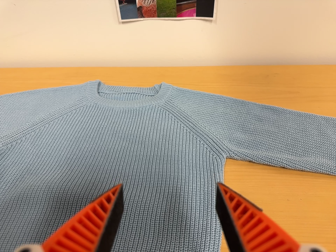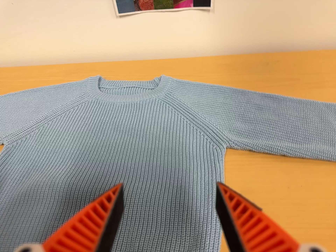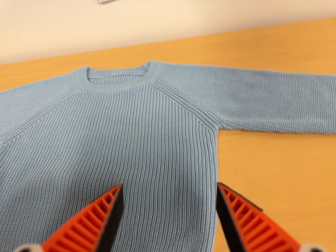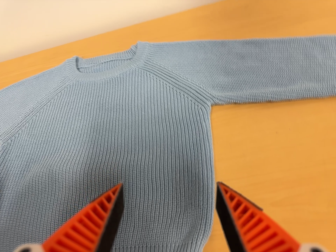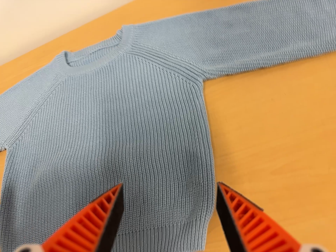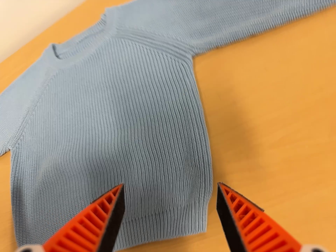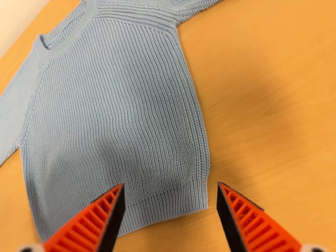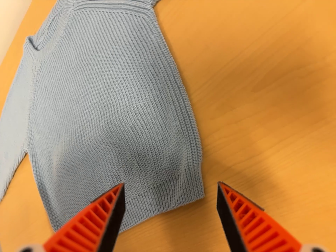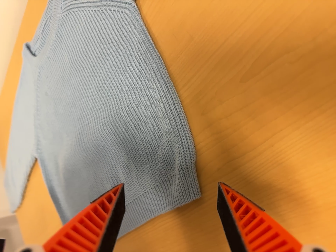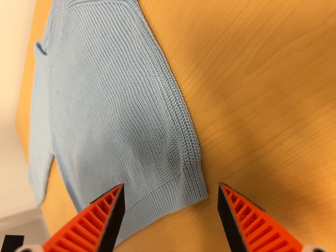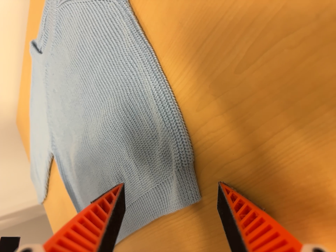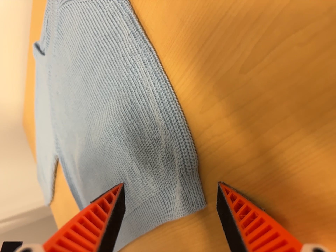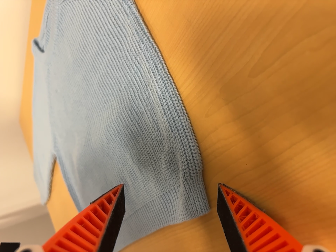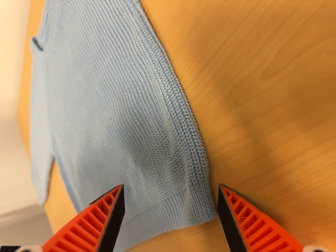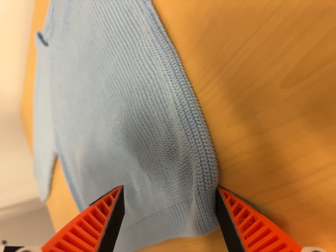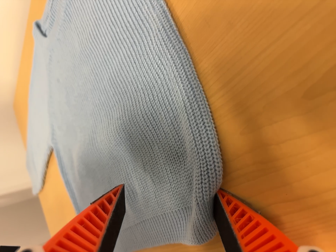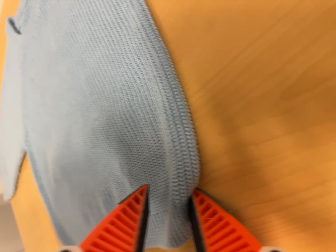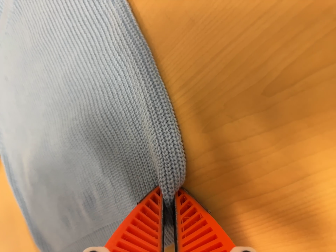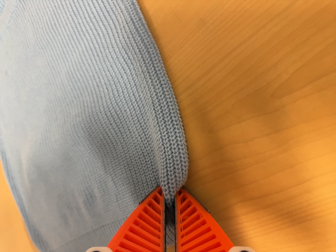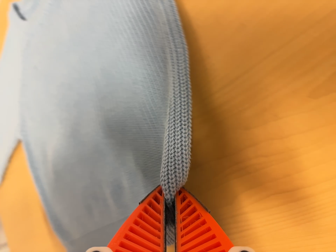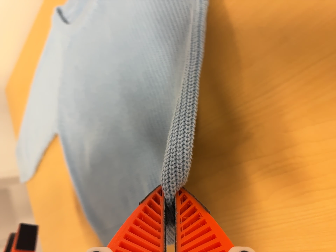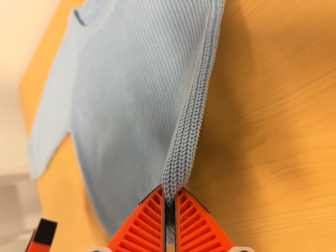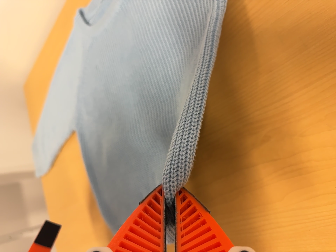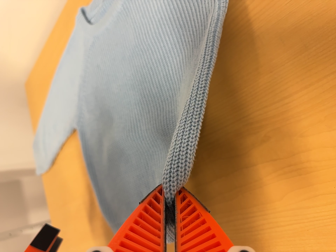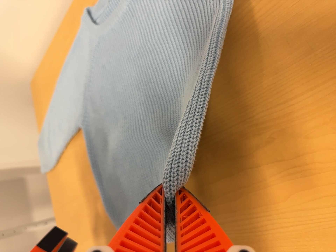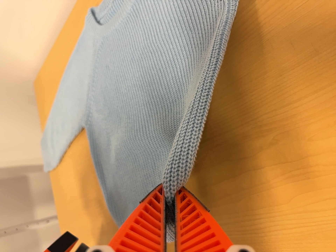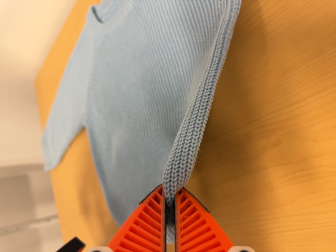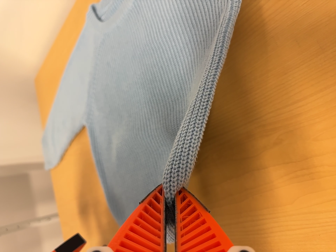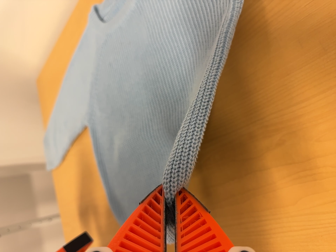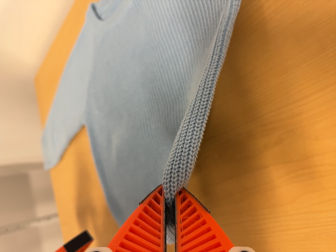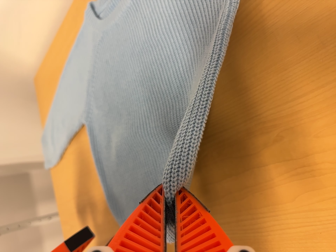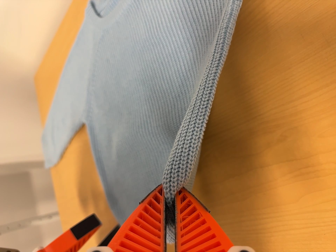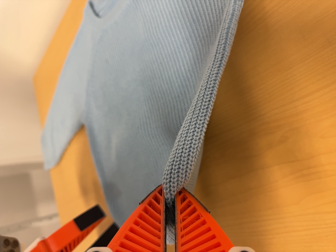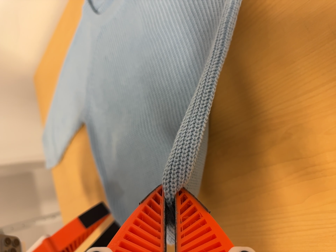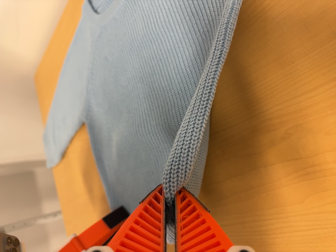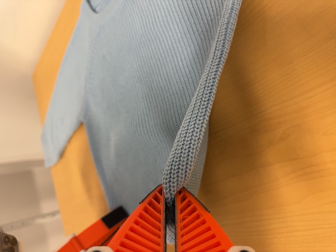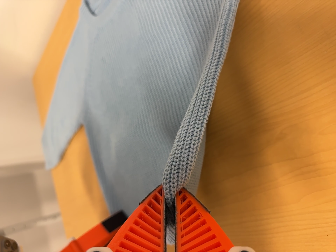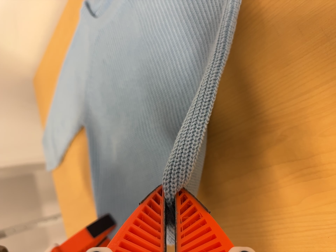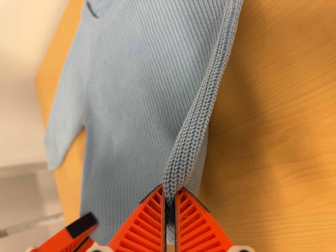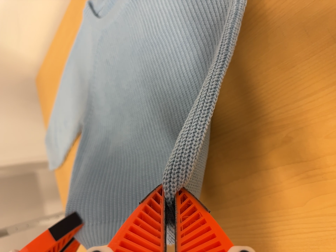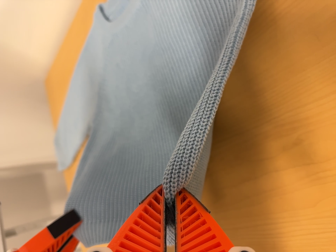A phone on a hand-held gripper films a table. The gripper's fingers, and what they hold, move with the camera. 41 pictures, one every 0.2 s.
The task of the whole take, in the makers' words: fold up.
0.0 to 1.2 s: The camera pans to its left by about 15 degrees. It travels to its right, about 14 cm. Its aim tips toward the bottom of its view by about 25 degrees, and the scene shifts upward. It rolls about its line of sight by about 35 degrees, and the scene rotates counterclockwise.
1.2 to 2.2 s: The camera pans to its left by about 15 degrees. It travels to its right, forward and toward the top of its view, about 14 cm. Its aim tips toward the bottom of its view by about 10 degrees. It rolls about its line of sight by about 15 degrees, and the scene rotates counterclockwise.
2.2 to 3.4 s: The camera swings to its right by about 10 degrees, and the scene slides to the left.
3.4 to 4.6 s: The camera travels to its left and backward, about 9 cm, so close, fixed things drift to the right. It rolls about its line of sight by about 10 degrees, and the scene rotates clockwise.
4.6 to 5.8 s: The camera keeps its place and its aim.
5.8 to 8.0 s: The camera shifts only a little, or ends up much as it began.
The film runs forward here.
